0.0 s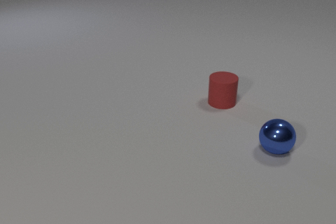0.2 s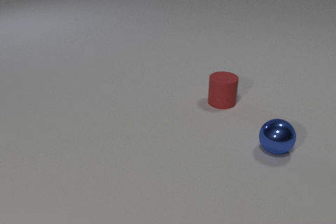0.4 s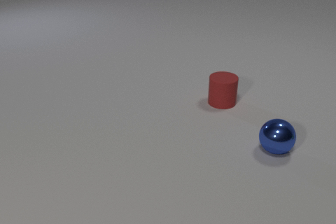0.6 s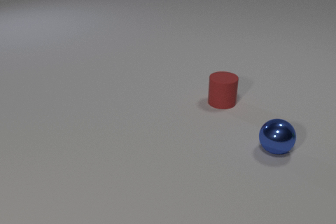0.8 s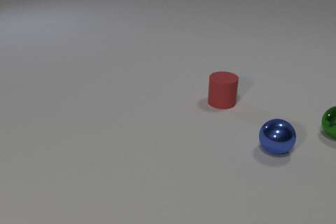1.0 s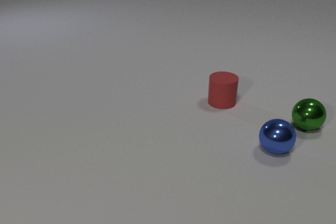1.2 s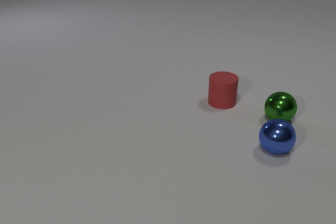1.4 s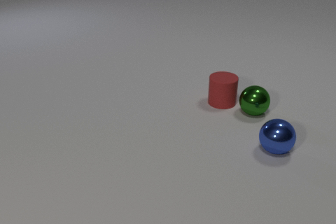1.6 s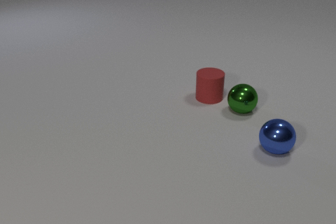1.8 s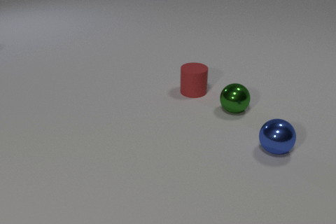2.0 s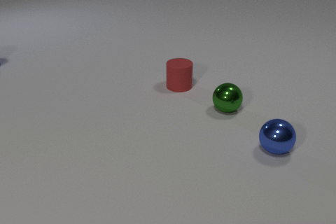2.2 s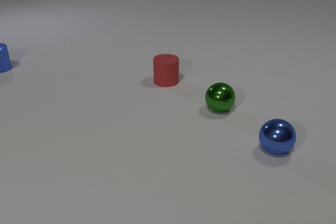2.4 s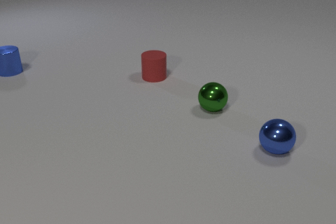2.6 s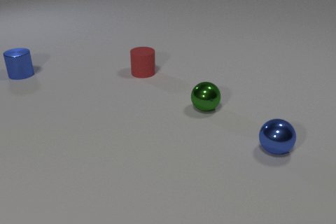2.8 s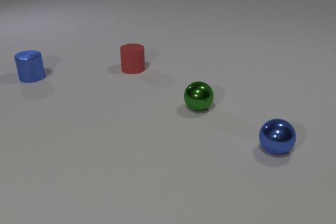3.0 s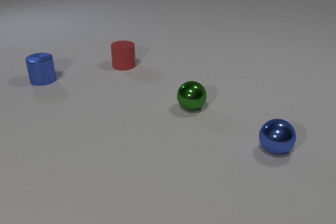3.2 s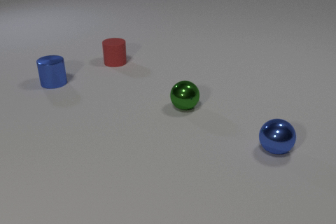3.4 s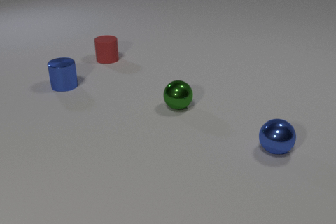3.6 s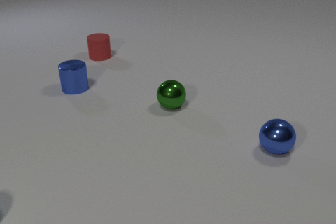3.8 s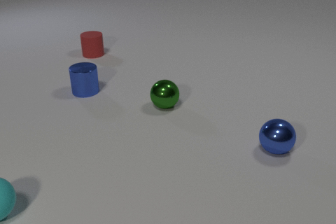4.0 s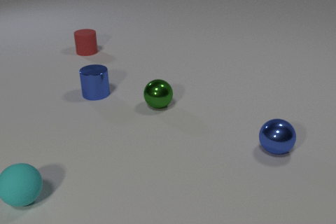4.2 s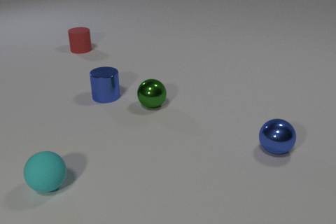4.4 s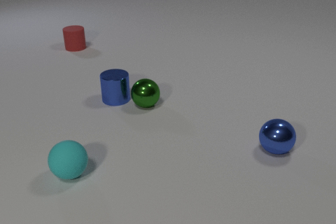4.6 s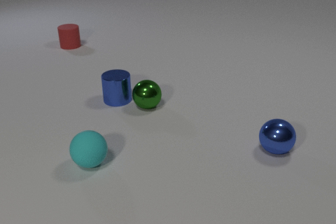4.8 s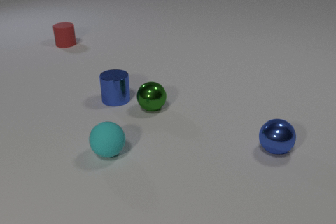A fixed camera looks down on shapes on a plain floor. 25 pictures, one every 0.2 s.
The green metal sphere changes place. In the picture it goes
to the left.
0.0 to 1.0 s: The green metal sphere comes in at the right edge, rolls to the left.
1.0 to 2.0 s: The green metal sphere rolls to the left. The red rubber cylinder slides to the left and away from the camera. The green metal sphere and the red rubber cylinder collide.
2.0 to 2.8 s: The green metal sphere rolls to the left. The red rubber cylinder slides to the left and away from the camera. The blue metal cylinder slides toward the camera and to the right.
2.8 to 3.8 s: The green metal sphere rolls to the left. The red rubber cylinder slides away from the camera and to the left. The blue metal cylinder slides to the right and toward the camera. The cyan rubber sphere comes in at the left edge, rolls to the right.
3.8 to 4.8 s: The green metal sphere rolls to the left. The red rubber cylinder slides away from the camera and to the left. The blue metal cylinder slides to the right and toward the camera. The cyan rubber sphere rolls to the right and away from the camera. The green metal sphere and the blue metal cylinder collide.
What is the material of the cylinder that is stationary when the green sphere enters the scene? rubber.
What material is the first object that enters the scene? metal.
Are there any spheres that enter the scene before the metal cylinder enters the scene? yes.
